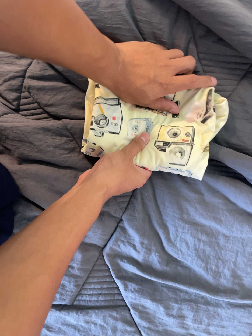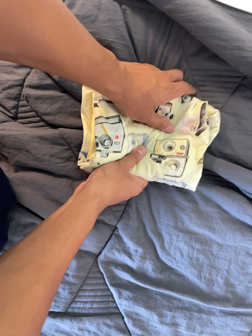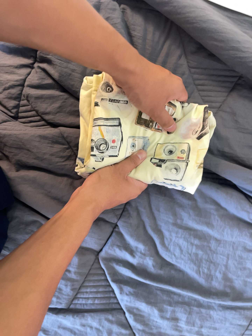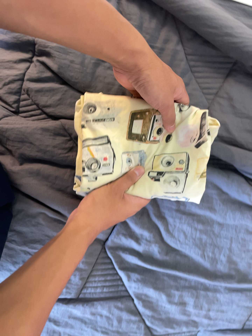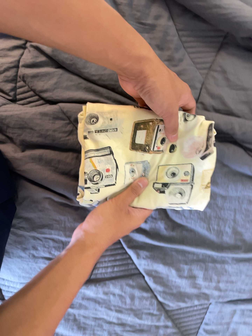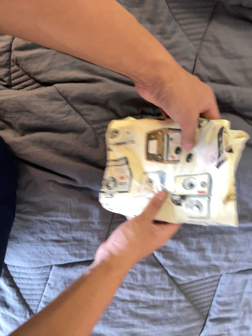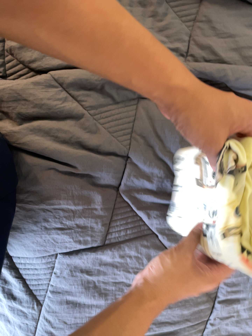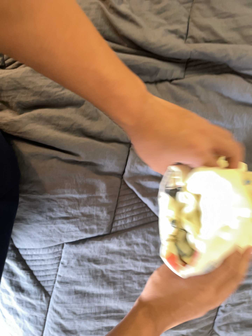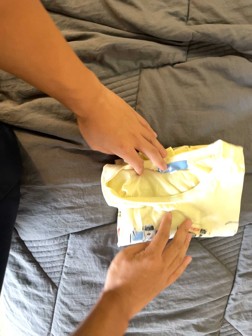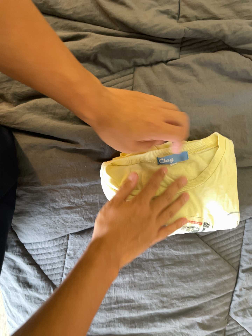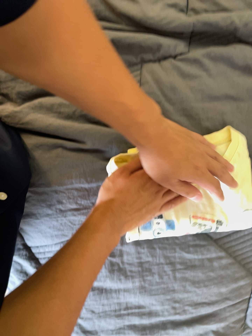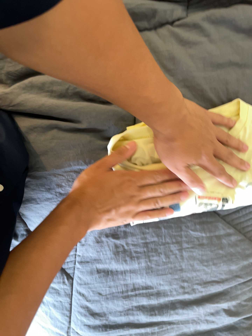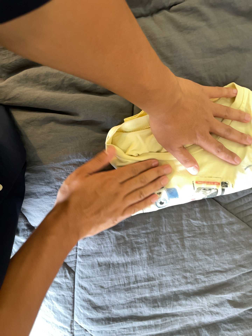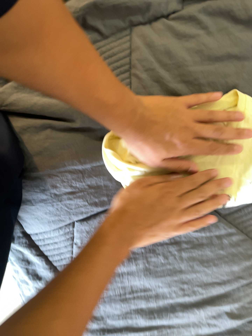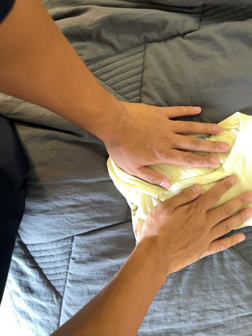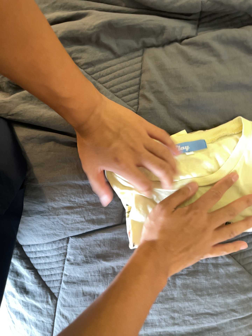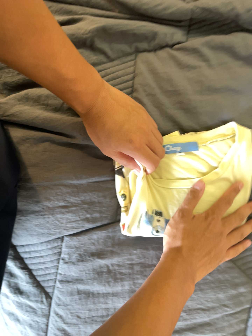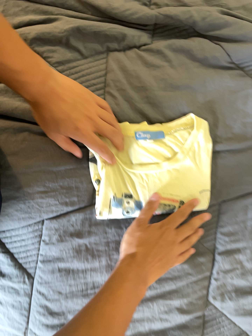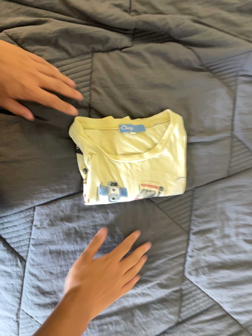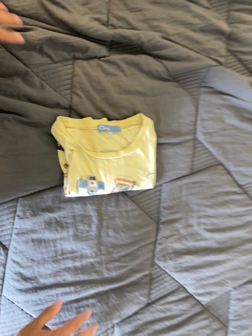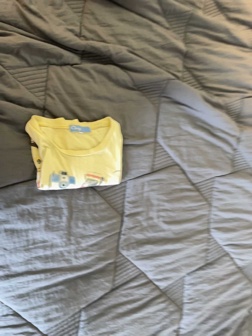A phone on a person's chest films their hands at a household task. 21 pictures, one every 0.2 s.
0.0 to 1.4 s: The camera travels toward the bottom of its view, about 14 cm, so close, fixed things drift upward. It rolls about its line of sight by about 15 degrees, and the scene rotates counterclockwise.
1.4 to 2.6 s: The camera travels forward and toward the bottom of its view, about 9 cm, so what stands in front looms larger. It rolls about its line of sight by about 10 degrees, and the scene rotates counterclockwise.
2.6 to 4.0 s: The camera swings to its right by about 30 degrees, and the scene slides to the left. It travels backward, about 26 cm.
The film runs forward here.
